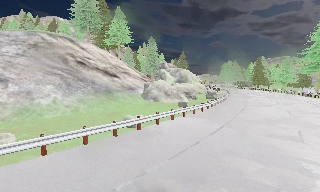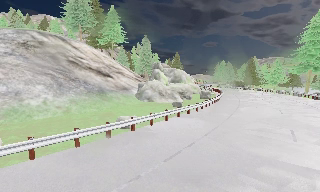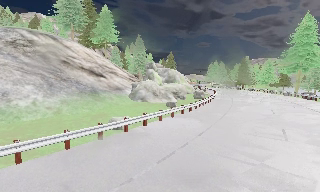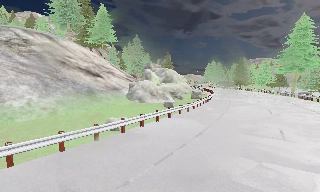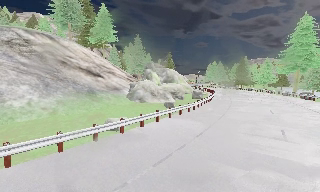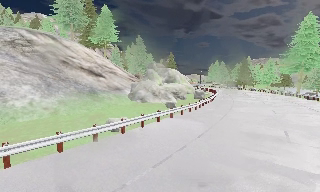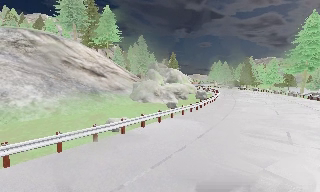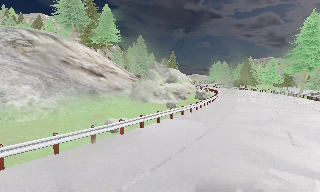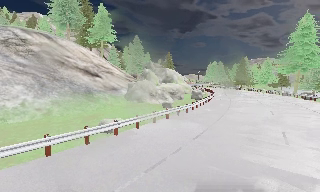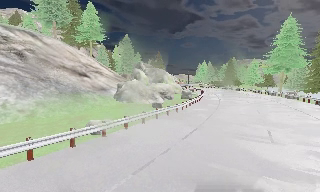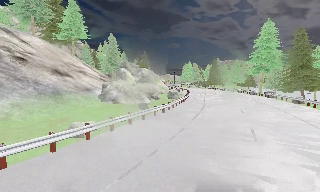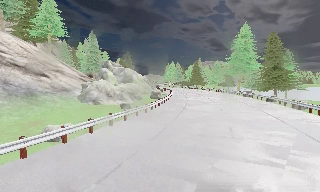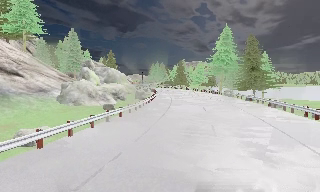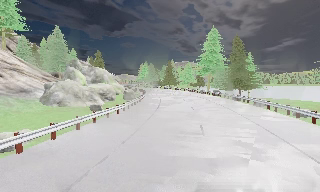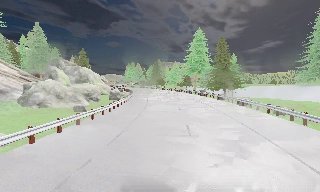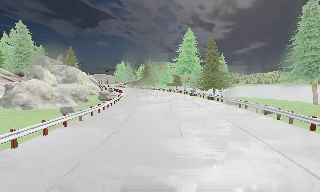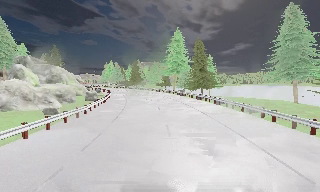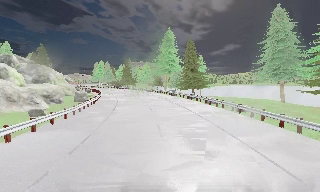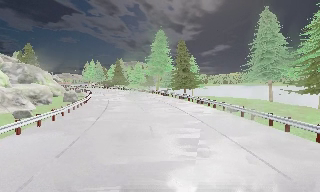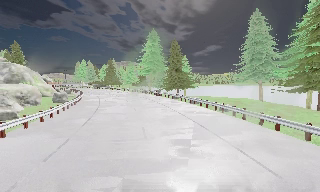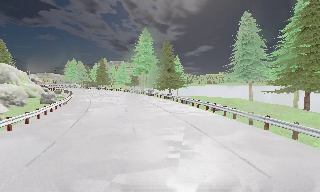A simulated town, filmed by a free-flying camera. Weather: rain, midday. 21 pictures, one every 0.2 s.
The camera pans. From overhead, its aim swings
clockwise.
The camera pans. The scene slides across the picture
to the left.
0.0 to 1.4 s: The camera travels forward, about 1 m, so what stands in front looms larger.
1.4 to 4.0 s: The camera swings to its right by about 45 degrees, and the scene slides to the left. It travels forward and to its right, about 1.5 m.
The film runs forward here.
